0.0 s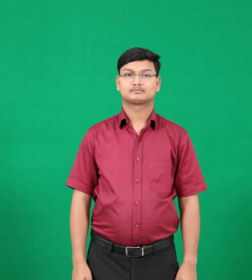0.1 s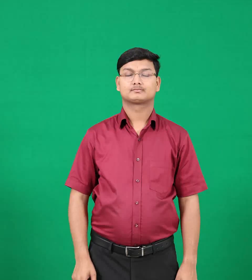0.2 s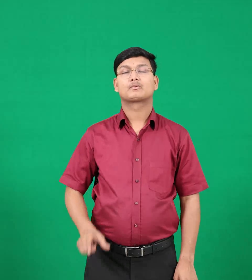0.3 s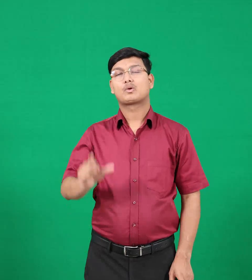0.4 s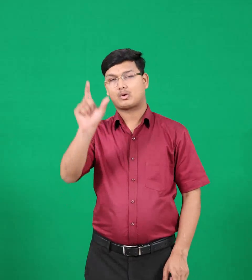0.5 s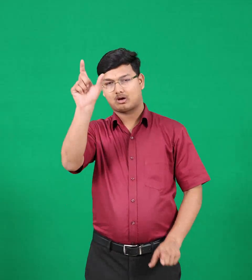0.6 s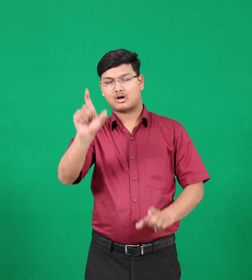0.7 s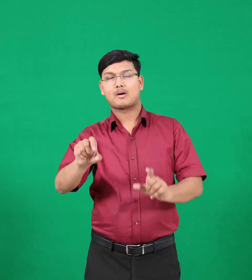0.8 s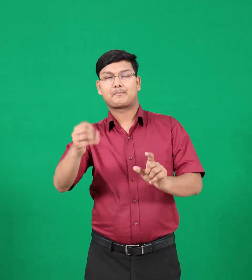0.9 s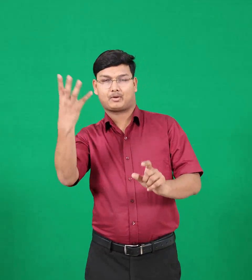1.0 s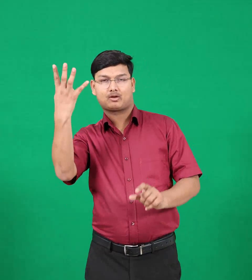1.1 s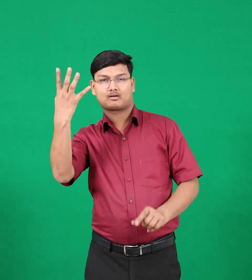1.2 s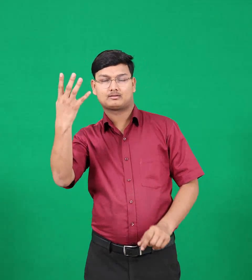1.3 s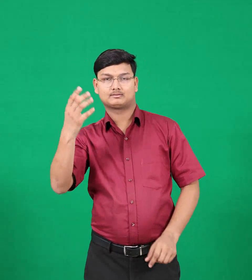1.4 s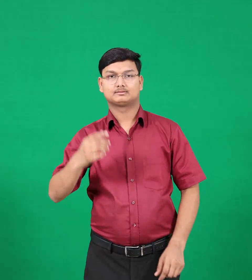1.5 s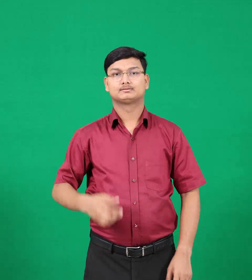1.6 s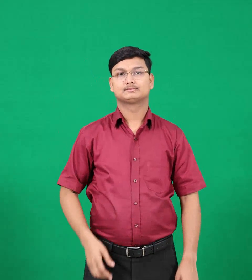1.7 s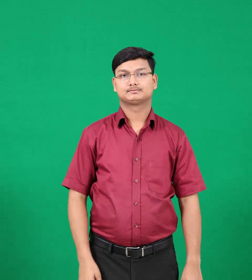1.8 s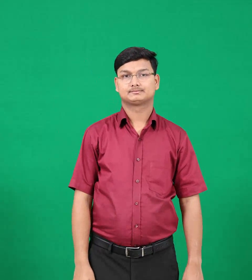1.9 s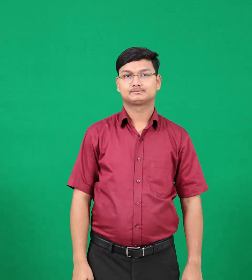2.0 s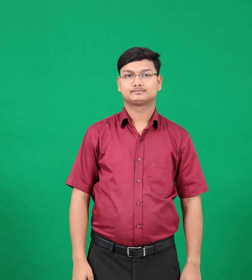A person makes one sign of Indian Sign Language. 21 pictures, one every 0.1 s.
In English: someone
